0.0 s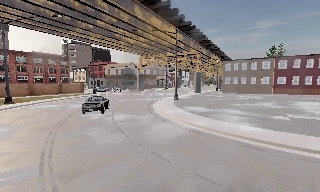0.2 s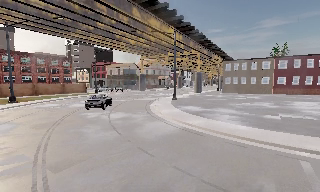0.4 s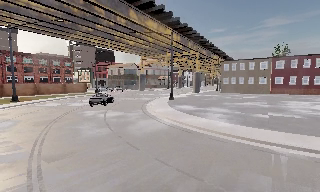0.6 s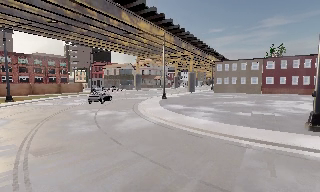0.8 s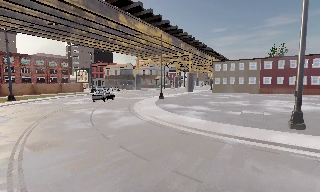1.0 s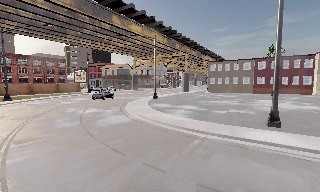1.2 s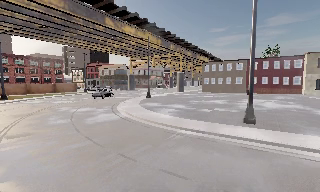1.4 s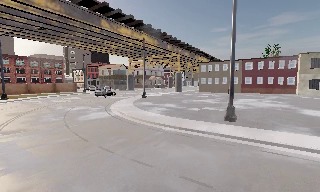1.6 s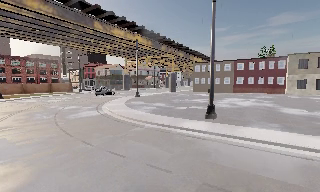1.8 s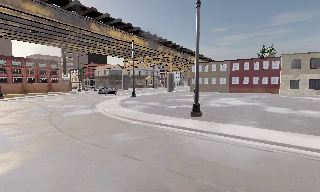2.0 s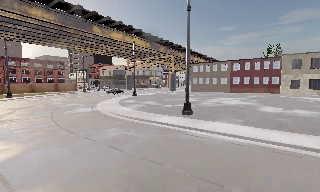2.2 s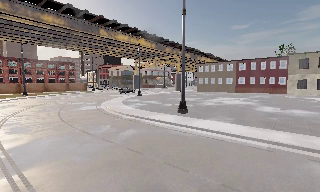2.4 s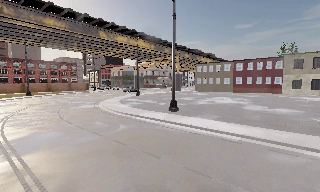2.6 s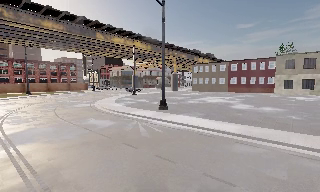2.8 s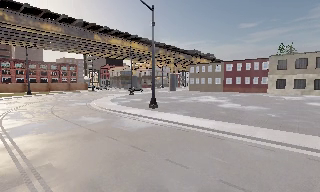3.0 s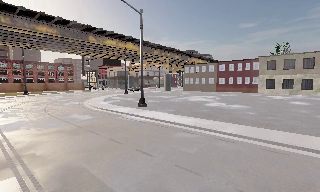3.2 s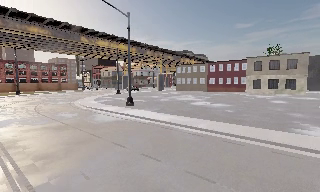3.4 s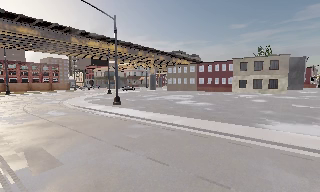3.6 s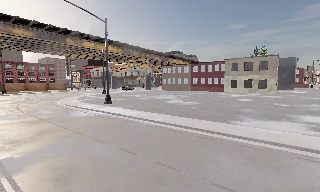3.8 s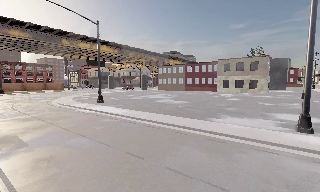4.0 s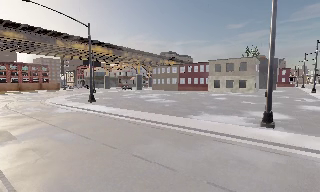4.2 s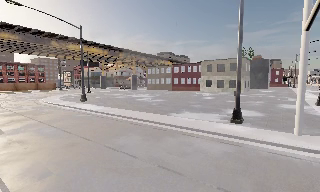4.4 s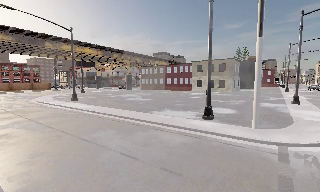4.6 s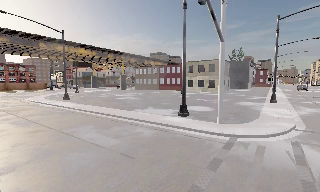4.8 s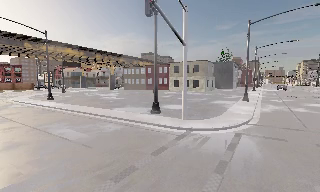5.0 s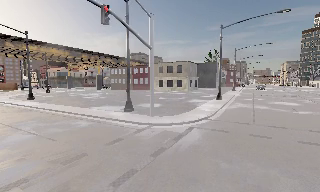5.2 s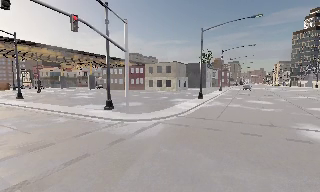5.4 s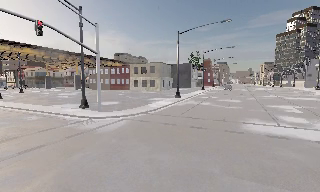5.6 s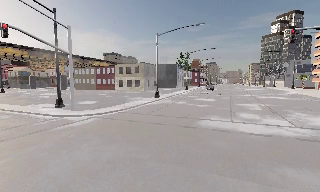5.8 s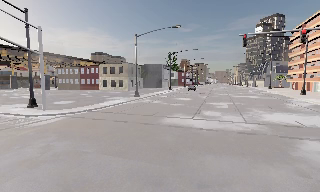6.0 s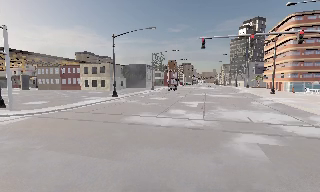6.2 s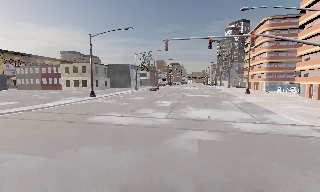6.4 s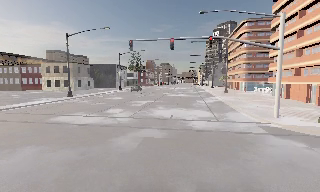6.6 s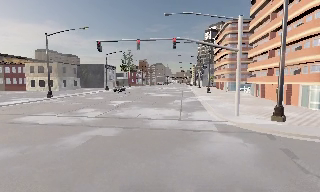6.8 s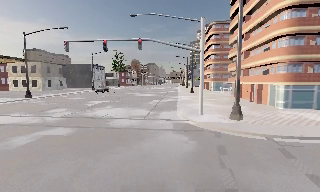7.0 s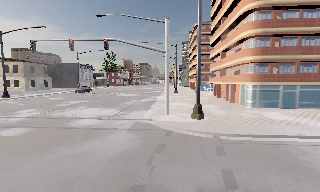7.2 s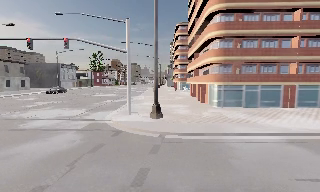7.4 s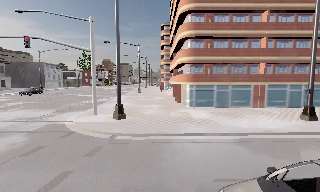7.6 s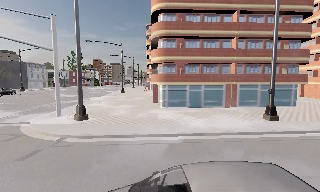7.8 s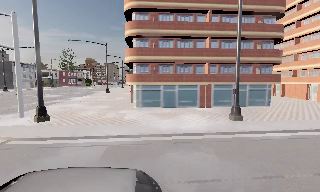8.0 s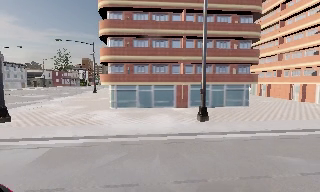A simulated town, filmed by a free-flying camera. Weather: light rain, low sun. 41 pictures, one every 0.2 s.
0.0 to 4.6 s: The camera travels to its right and backward, about 30 m, so close, fixed things drift to the left.
4.6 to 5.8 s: The camera pans to its right, which is clockwise from overhead, by about 15 degrees. It travels to its right and backward, about 13 m, so close, fixed things drift to the left.
5.8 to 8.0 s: The scene slides to the left, as the camera pans about 25 degrees to its right. It travels to its right, about 25 m, so close, fixed things drift to the left.
The film runs forward here.
